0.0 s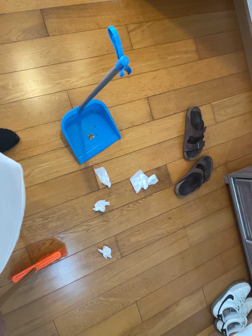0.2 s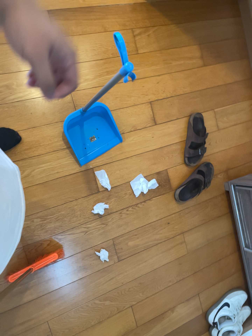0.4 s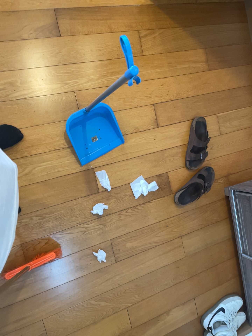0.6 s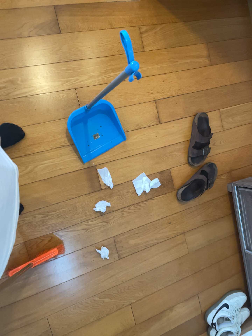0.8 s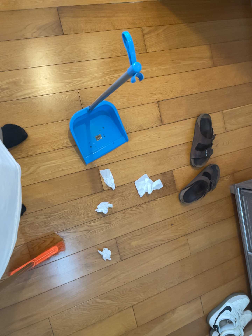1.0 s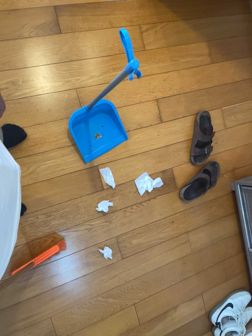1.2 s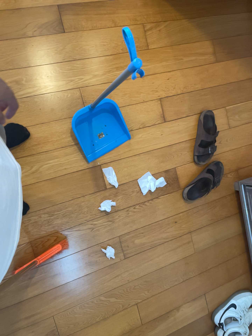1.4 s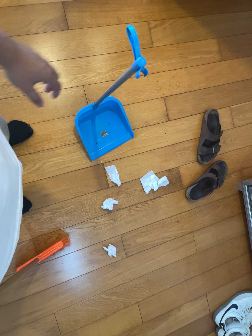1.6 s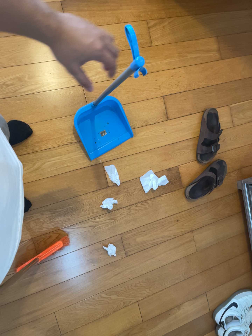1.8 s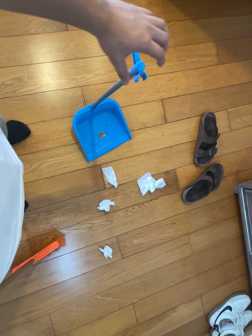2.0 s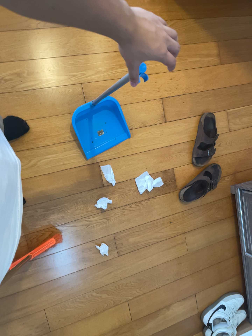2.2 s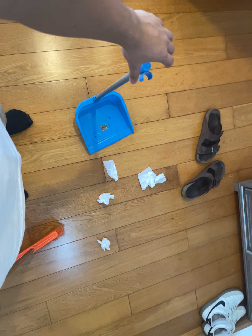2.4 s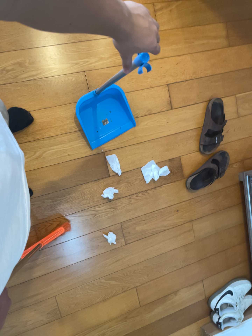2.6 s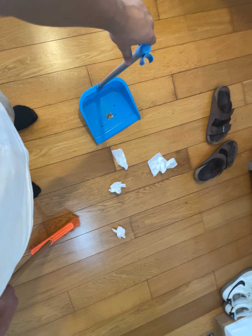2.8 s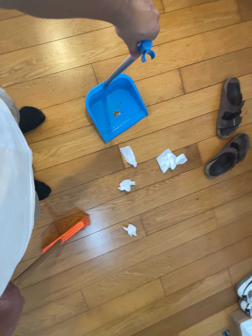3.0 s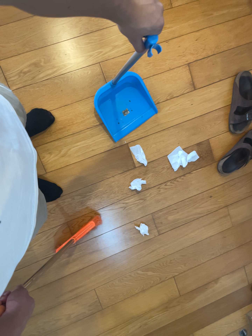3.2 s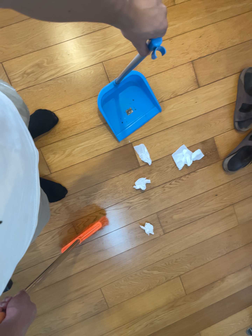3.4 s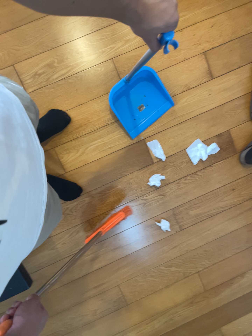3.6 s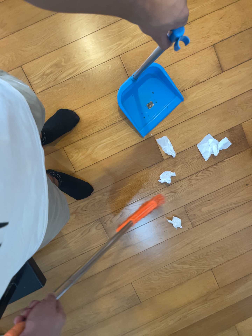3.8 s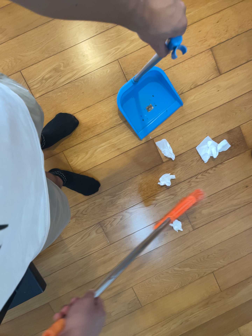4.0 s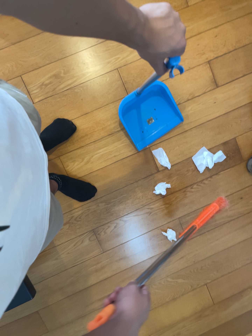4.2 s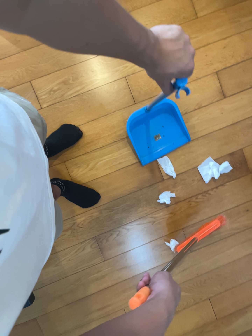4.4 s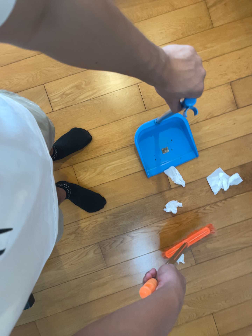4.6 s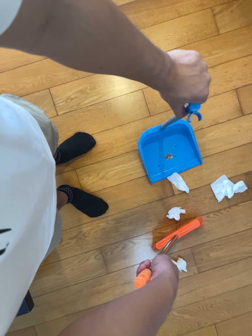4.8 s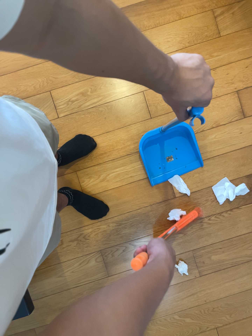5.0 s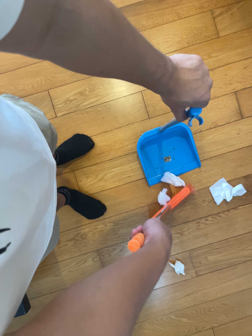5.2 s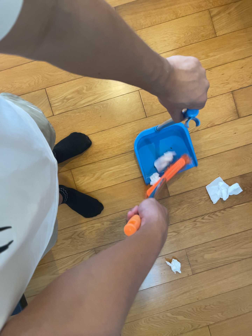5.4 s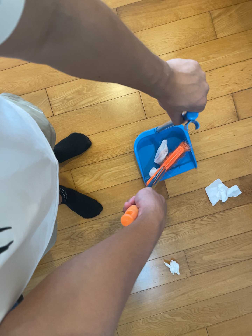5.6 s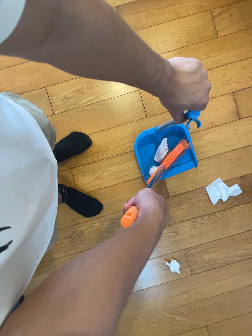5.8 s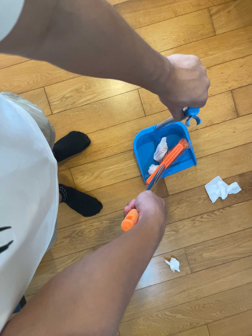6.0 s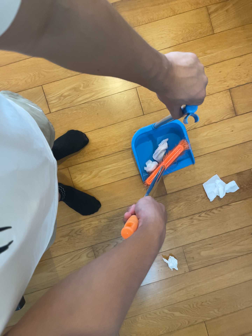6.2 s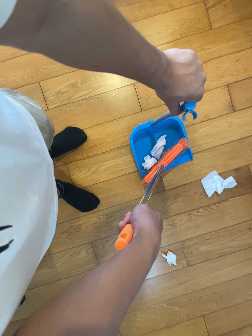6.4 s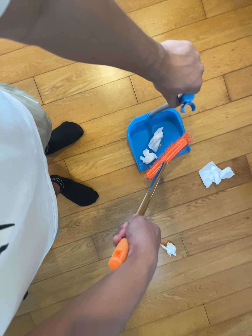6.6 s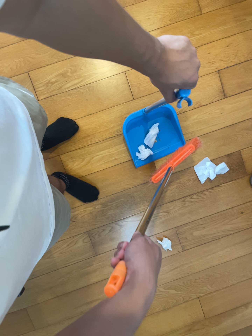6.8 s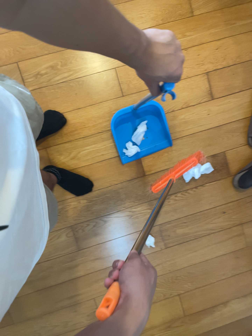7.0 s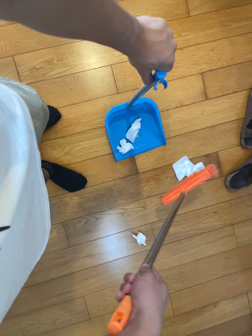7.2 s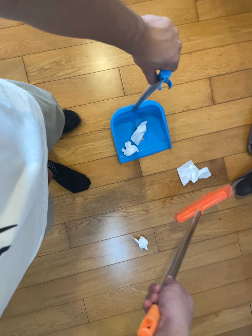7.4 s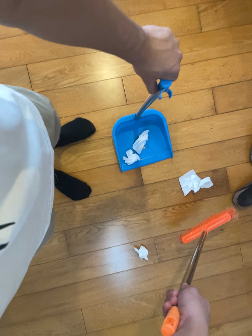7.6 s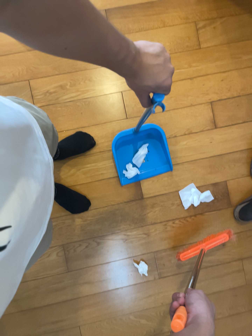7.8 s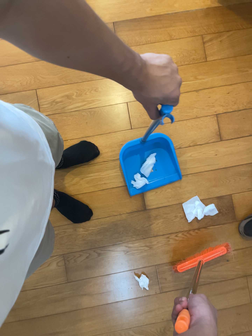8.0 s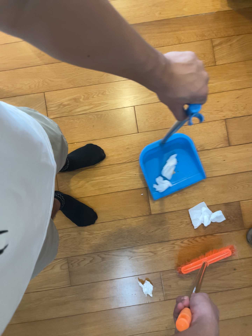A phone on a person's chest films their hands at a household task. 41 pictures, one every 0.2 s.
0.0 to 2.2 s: The camera travels toward the top of its view, about 6 cm.
2.2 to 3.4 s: The camera swings to its left by about 10 degrees, and the scene slides to the right. It travels forward, about 7 cm, so what stands in front looms larger. It rolls about its line of sight by about 10 degrees, and the scene rotates counterclockwise.
3.4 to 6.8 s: The camera shifts only a little, or ends up much as it began.
6.8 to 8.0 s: The camera travels to its right, about 10 cm. Its aim tips toward the top of its view by about 10 degrees, and the scene shifts downward.
The film runs forward here.
